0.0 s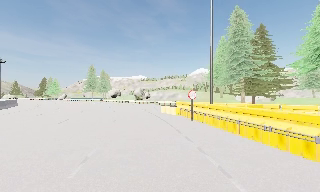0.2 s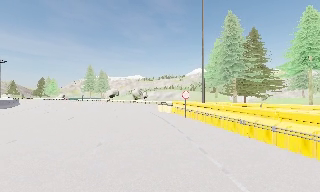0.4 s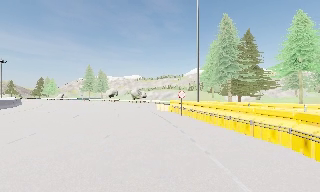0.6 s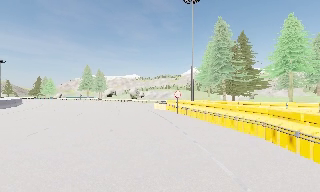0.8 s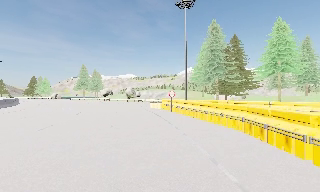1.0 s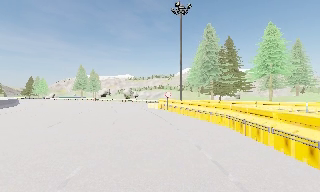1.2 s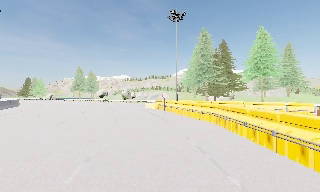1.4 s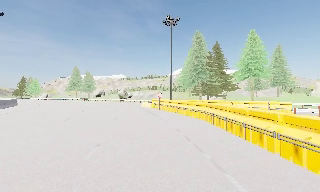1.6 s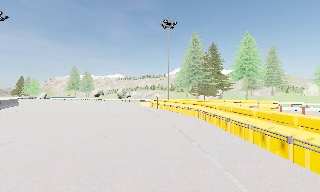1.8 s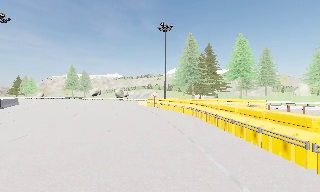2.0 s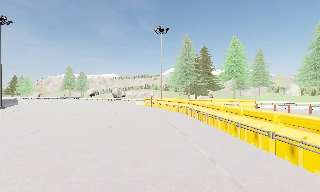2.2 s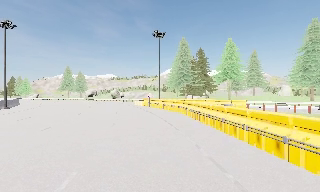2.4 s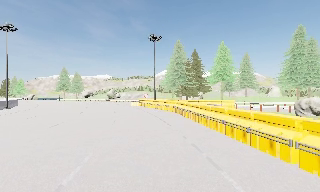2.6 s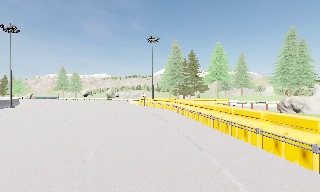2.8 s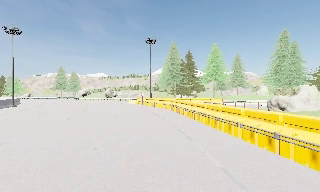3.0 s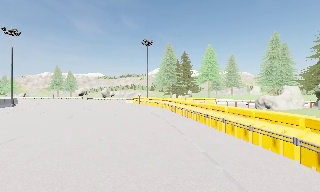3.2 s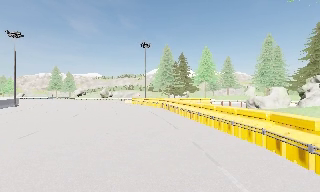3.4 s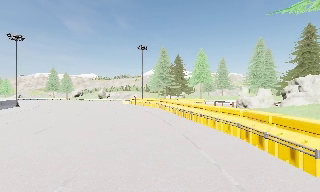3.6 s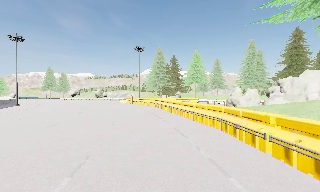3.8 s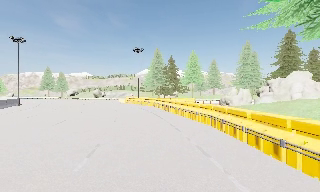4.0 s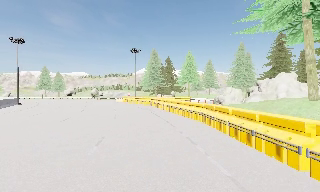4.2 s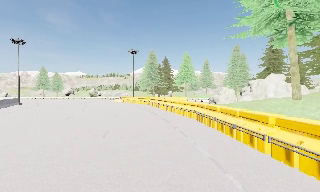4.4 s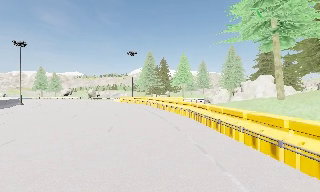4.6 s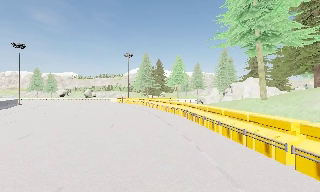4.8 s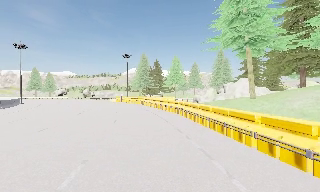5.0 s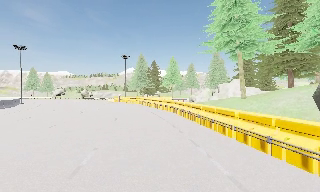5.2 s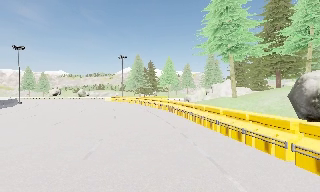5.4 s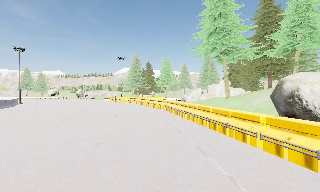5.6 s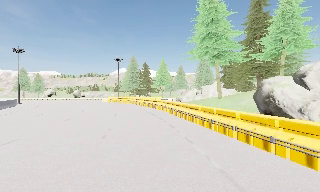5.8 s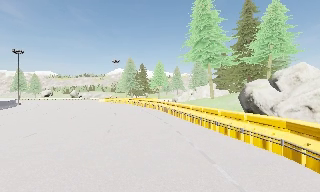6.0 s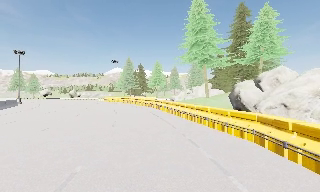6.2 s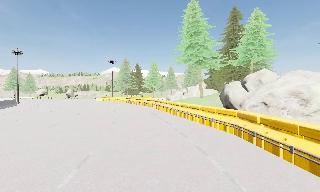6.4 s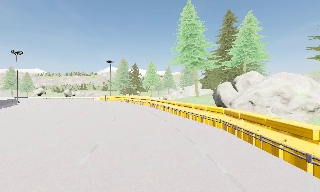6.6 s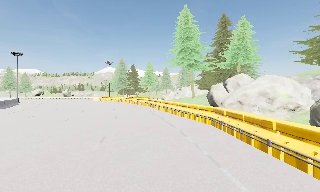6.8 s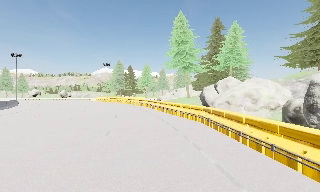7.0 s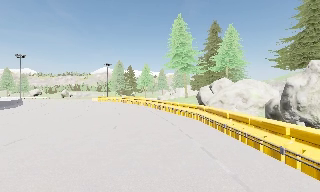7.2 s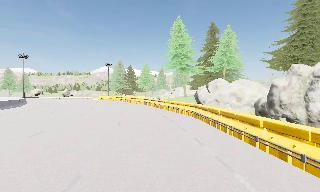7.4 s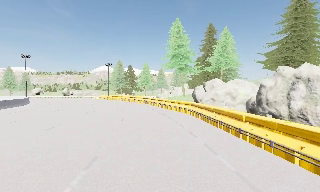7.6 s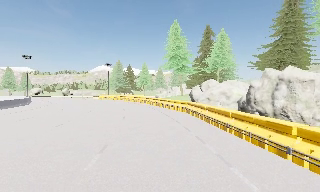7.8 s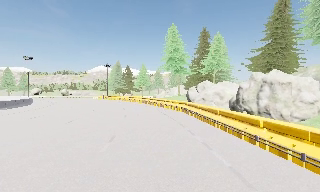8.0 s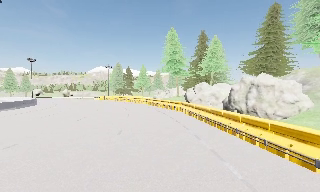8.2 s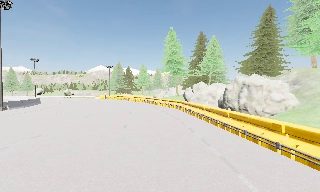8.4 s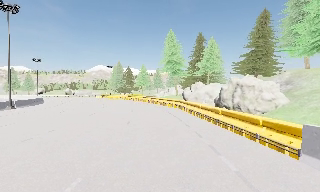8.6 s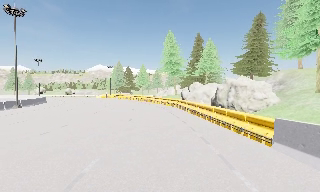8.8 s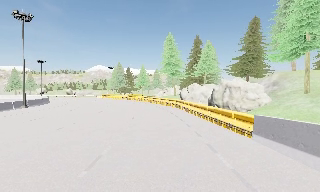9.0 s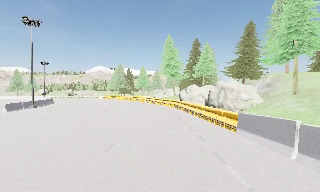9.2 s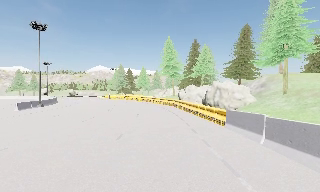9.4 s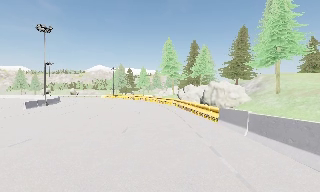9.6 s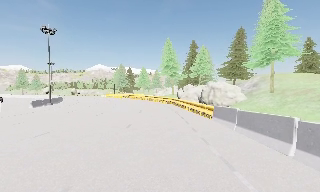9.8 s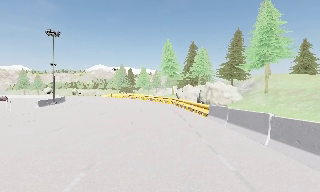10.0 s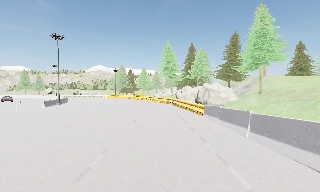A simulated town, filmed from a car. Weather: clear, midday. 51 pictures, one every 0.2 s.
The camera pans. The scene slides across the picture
to the left.
The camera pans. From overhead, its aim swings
clockwise.
0.0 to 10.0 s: The camera pans to its right, which is clockwise from overhead, by about 35 degrees. It travels backward, about 60 m.
The film runs backward here.
